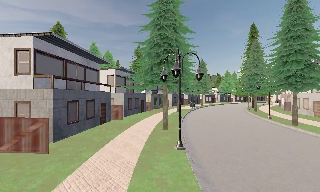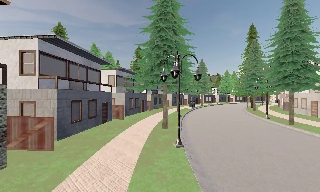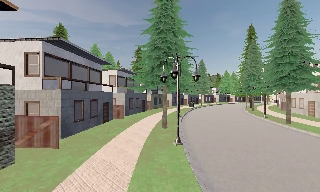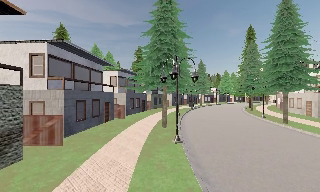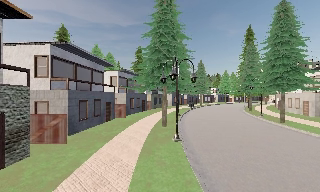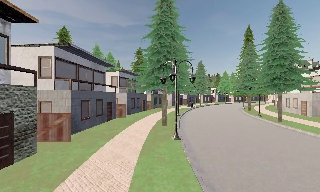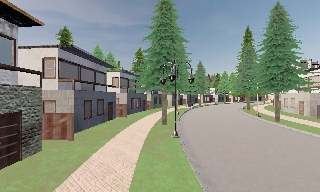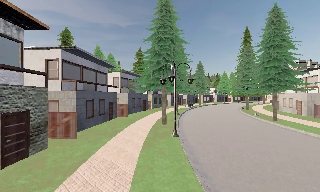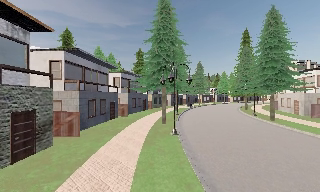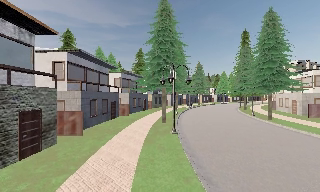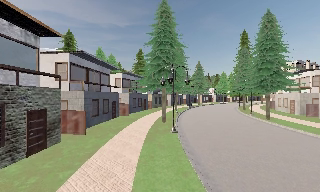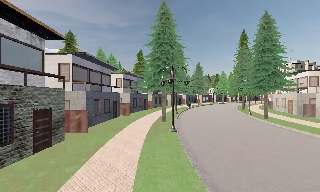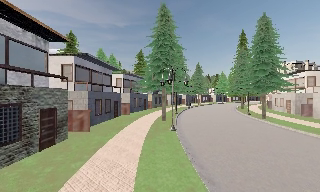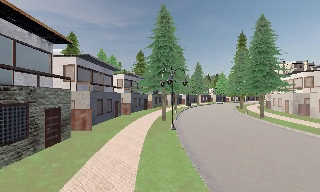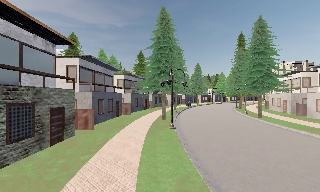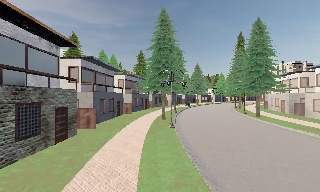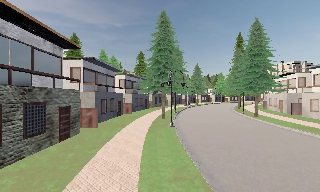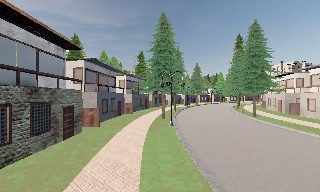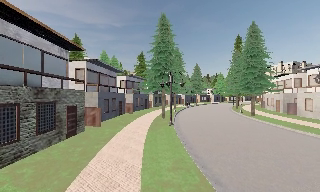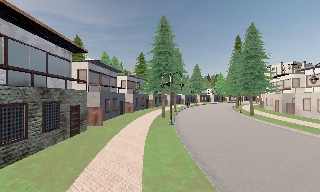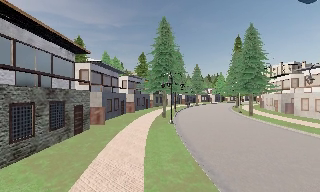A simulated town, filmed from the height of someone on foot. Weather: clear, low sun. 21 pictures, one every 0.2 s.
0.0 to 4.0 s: The camera travels backward, about 7 m, so what stands in front gets smaller.
The film runs backward here.
